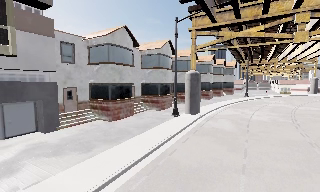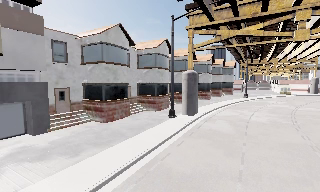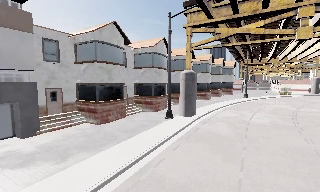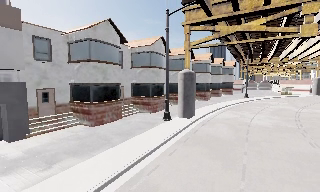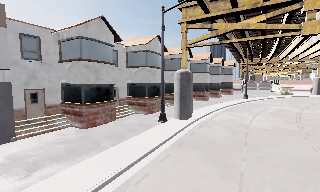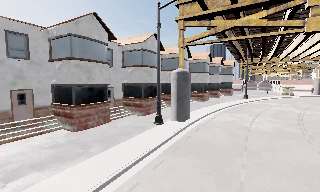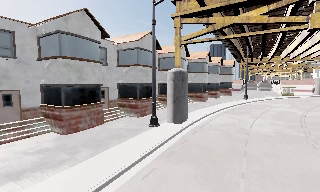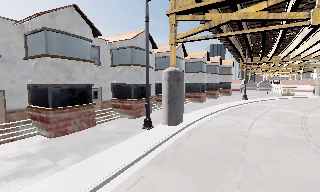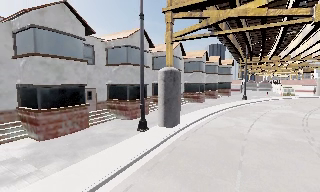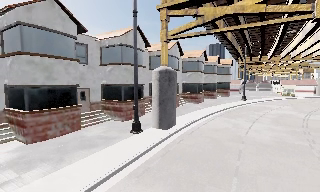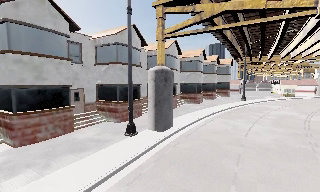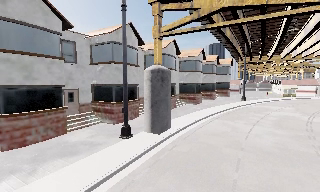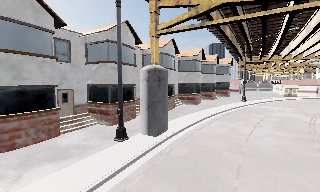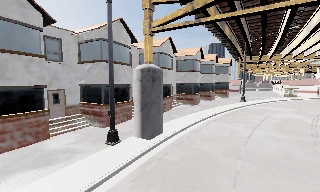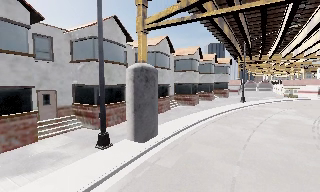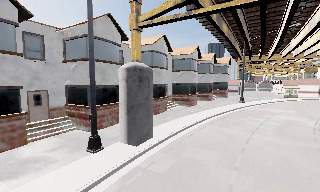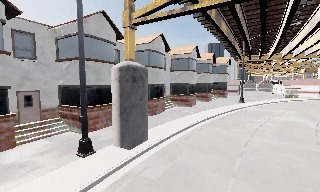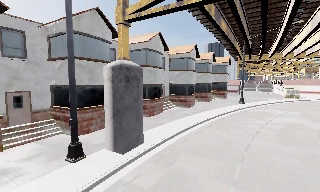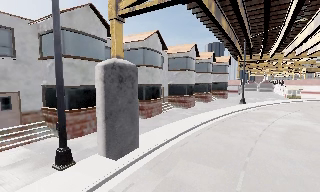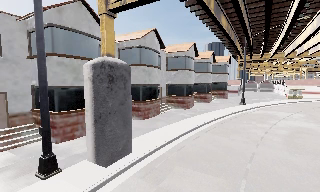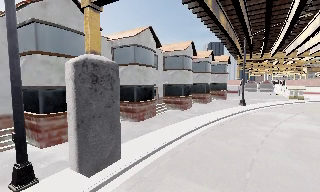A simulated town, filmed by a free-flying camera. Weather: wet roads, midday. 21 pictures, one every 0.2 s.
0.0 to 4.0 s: The camera travels forward and to its right, about 13 m, so what stands in front looms larger.
The film runs backward here.
